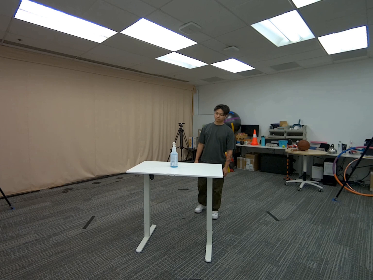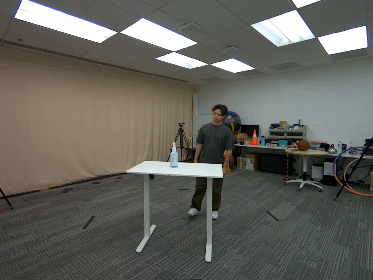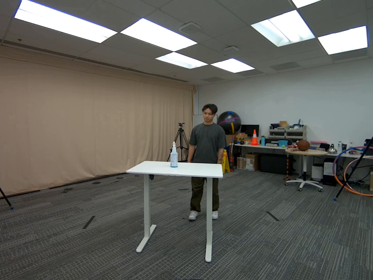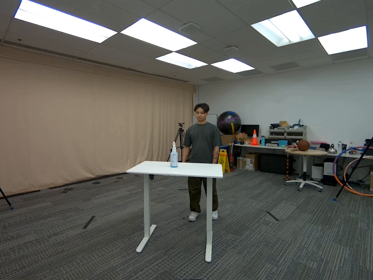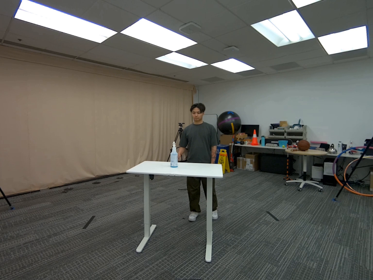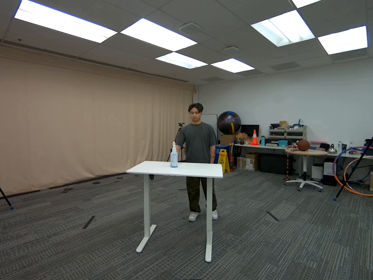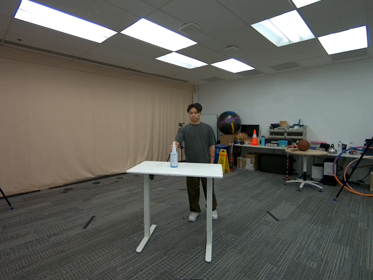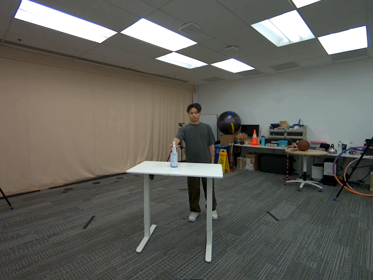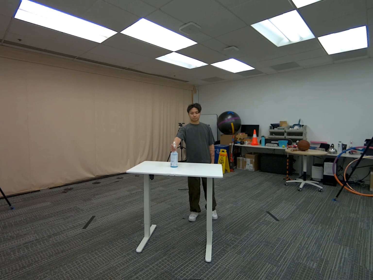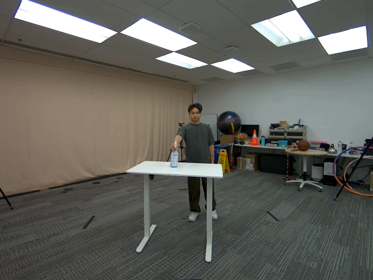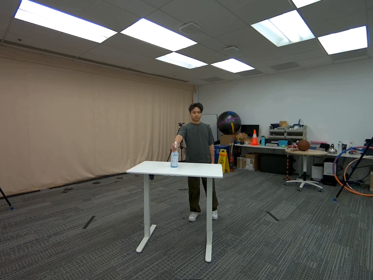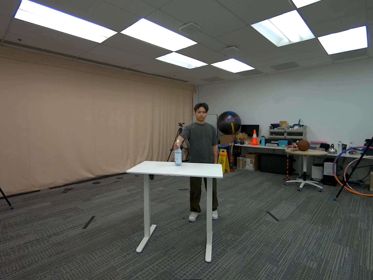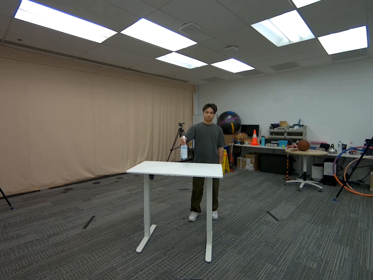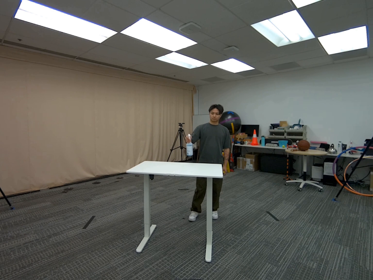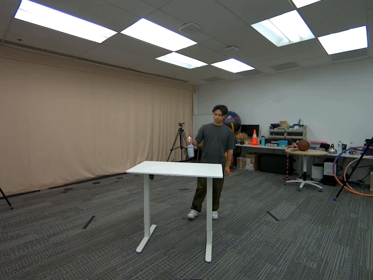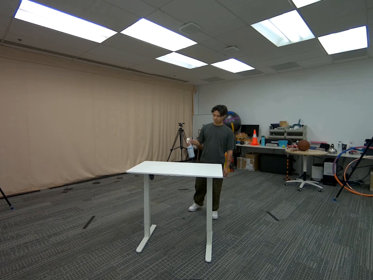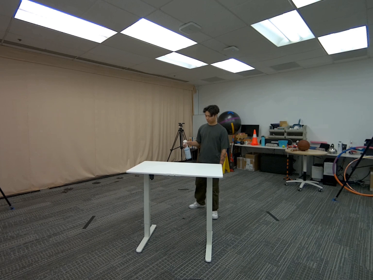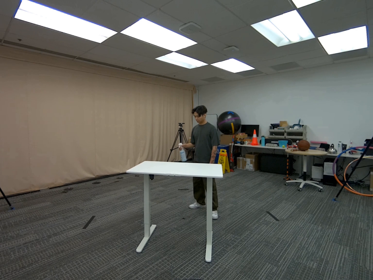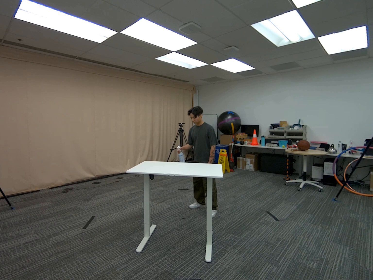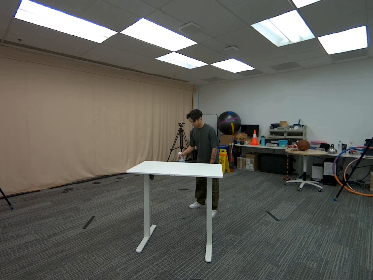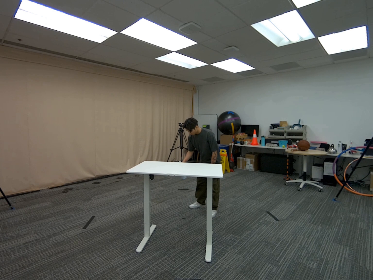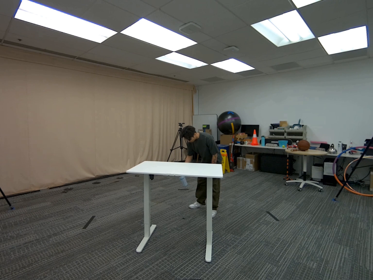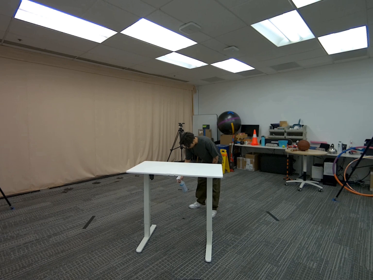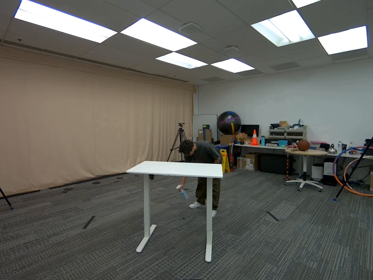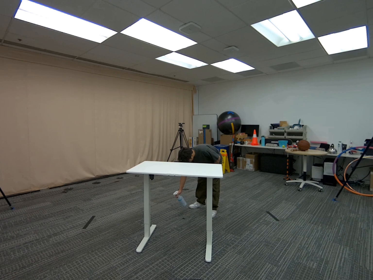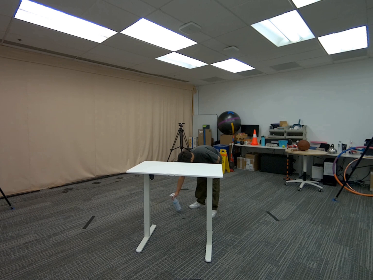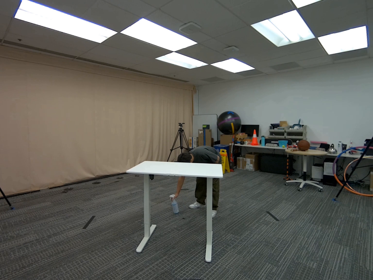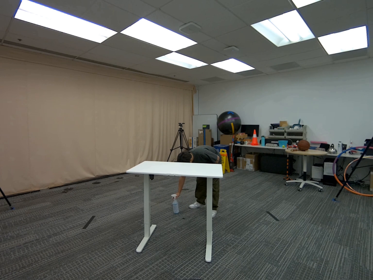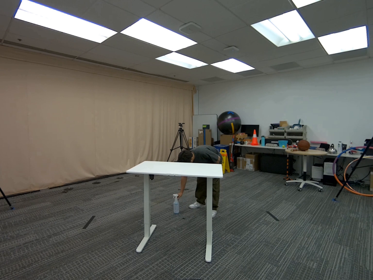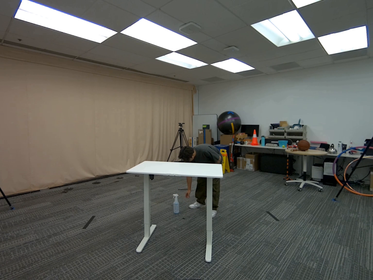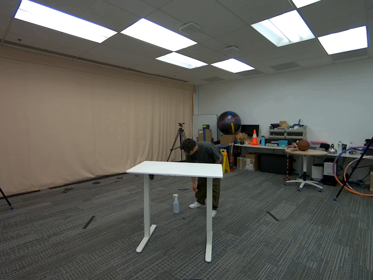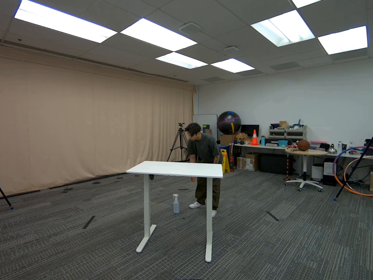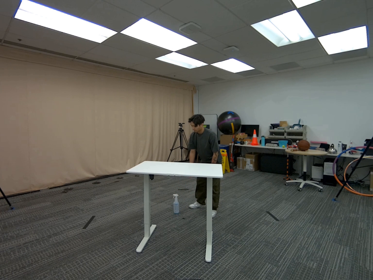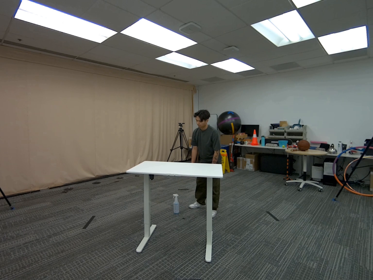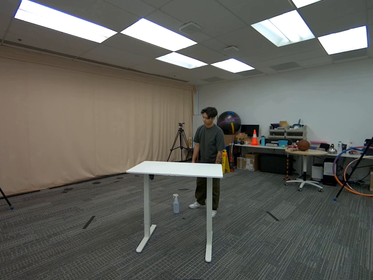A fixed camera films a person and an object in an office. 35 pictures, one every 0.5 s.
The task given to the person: Walk to the spray bottle on the white desk, pick up the spray bottle with your right hand and place it on the ground.
